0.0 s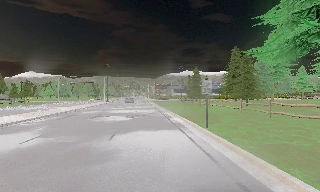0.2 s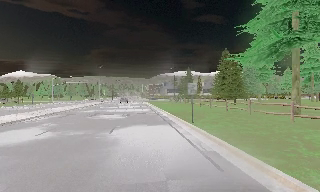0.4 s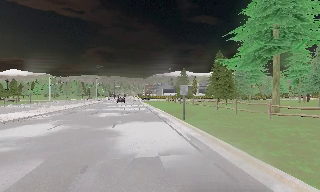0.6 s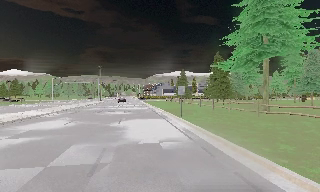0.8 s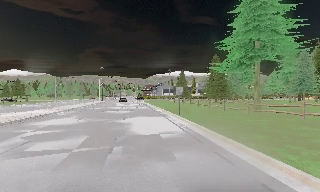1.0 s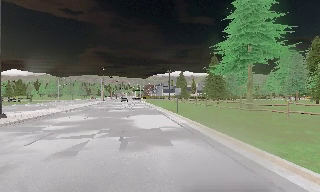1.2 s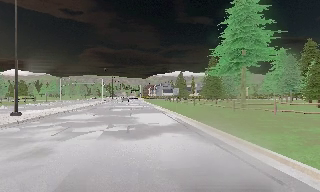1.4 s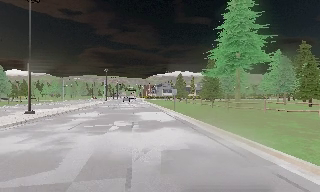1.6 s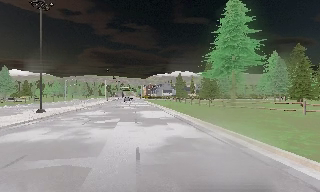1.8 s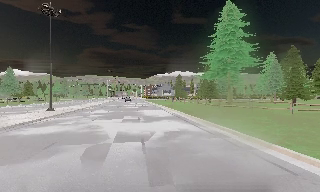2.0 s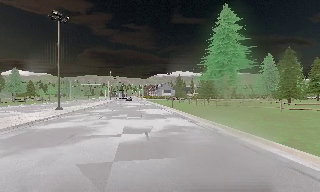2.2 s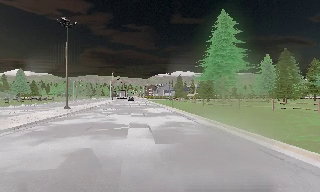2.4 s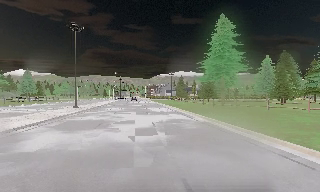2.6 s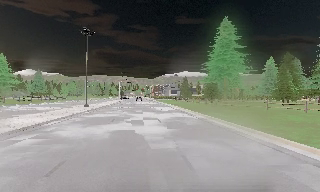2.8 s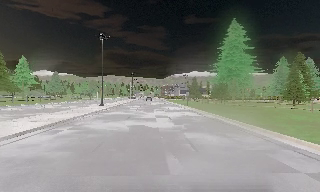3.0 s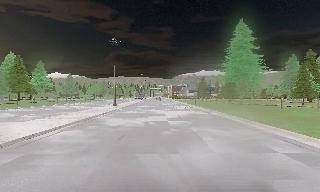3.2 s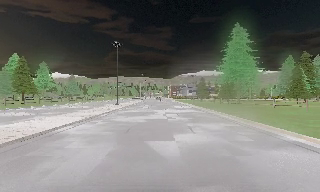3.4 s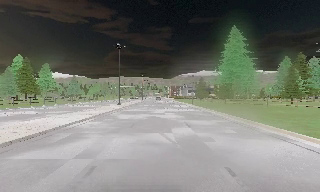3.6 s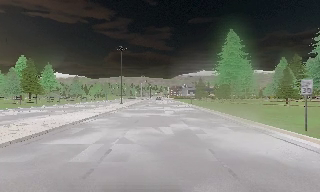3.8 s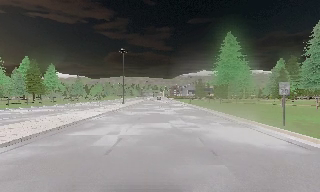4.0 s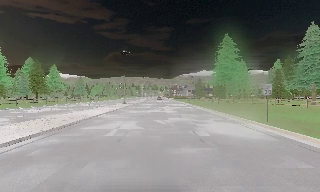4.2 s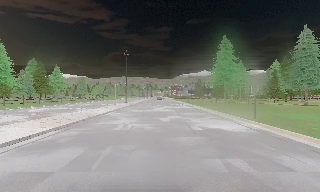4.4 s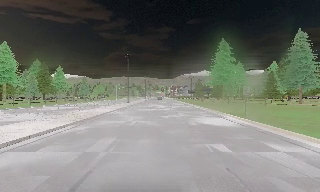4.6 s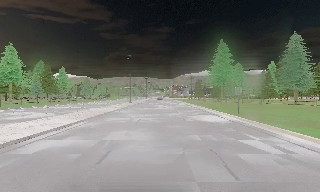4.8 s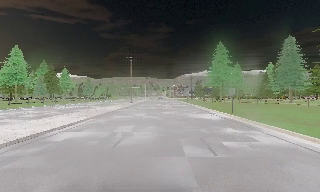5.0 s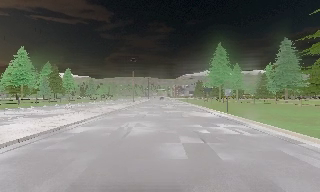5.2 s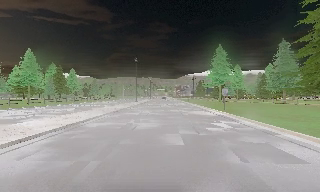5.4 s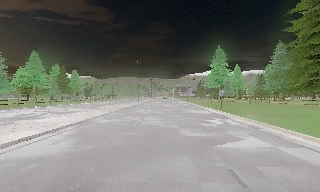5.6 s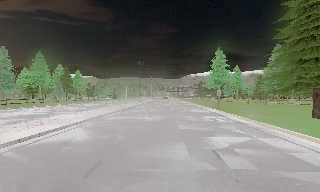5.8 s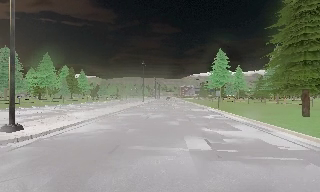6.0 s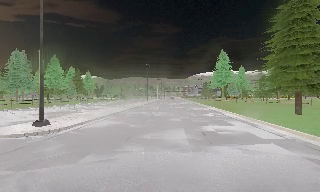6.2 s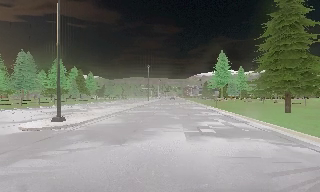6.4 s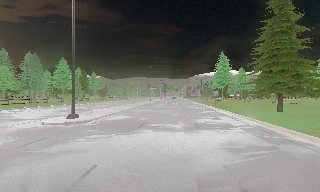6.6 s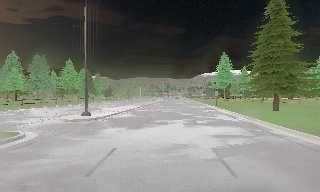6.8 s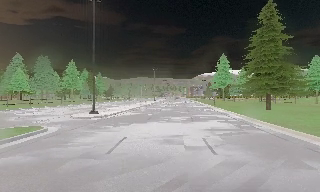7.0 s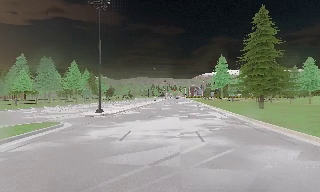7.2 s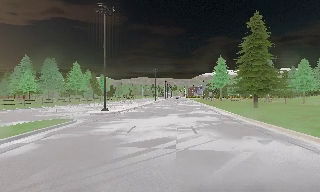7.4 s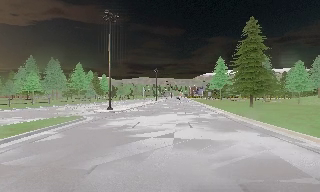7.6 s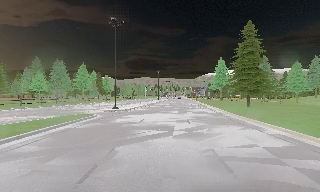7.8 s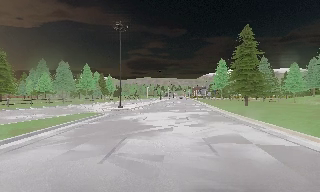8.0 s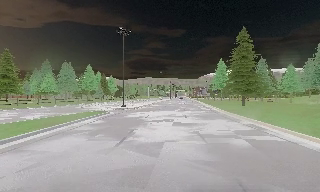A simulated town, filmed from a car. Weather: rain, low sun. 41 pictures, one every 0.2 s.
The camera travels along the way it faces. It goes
backward.
0.0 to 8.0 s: The camera swings to its left by about 15 degrees, and the scene slides to the right. It travels backward, about 60 m, so what stands in front gets smaller.
The film runs backward here.
